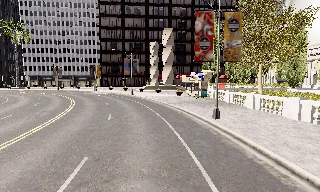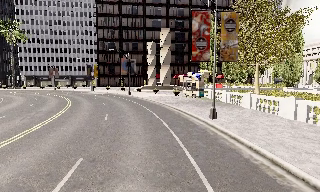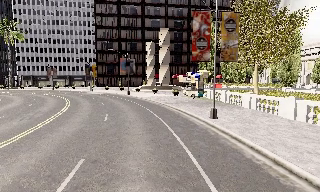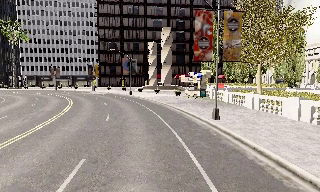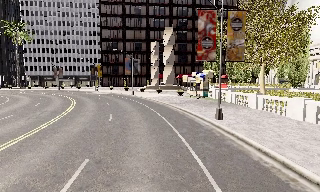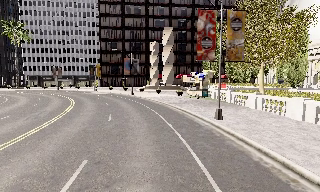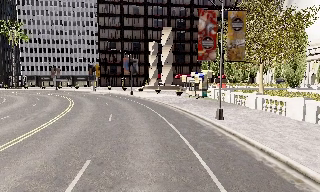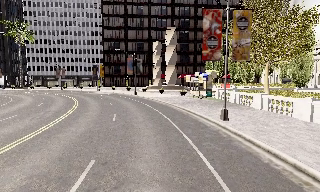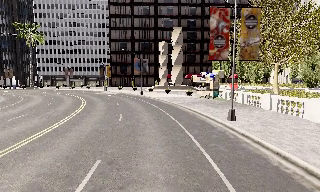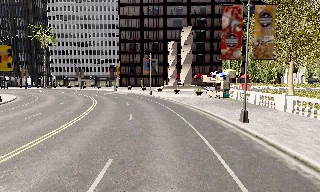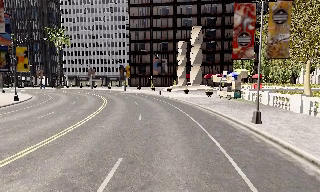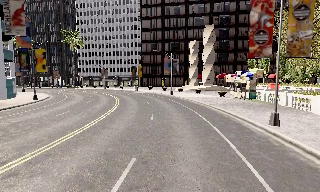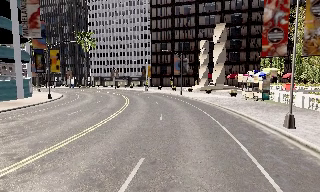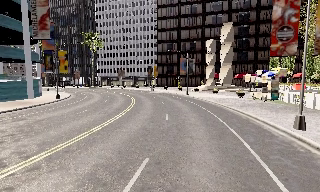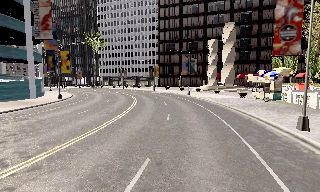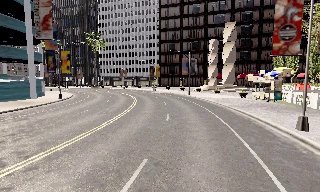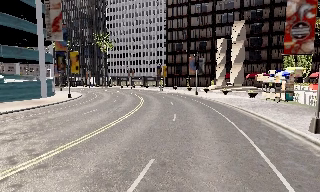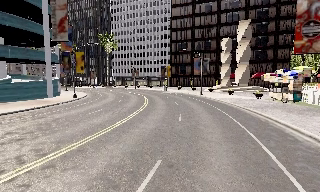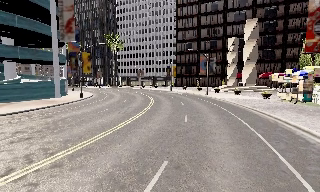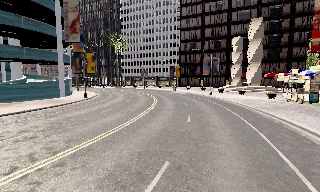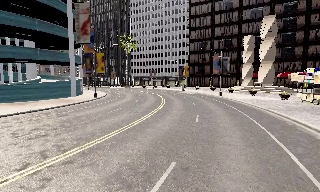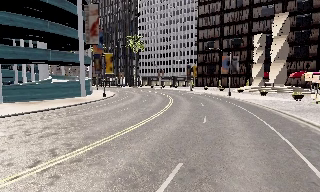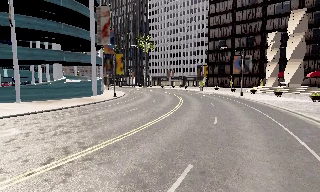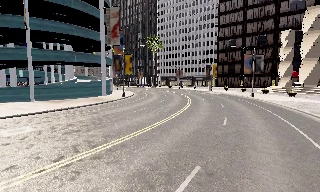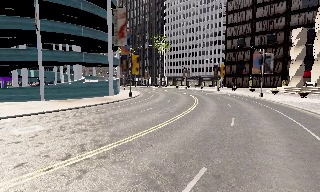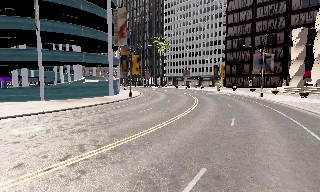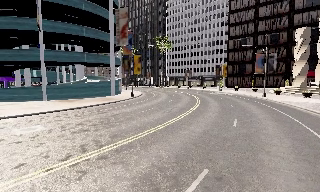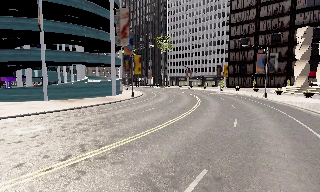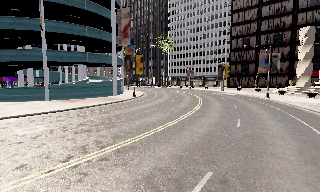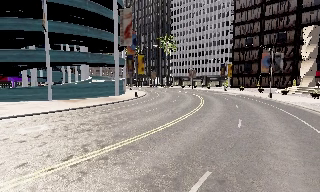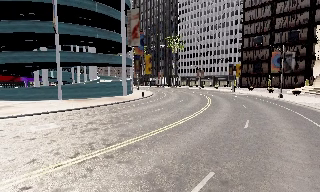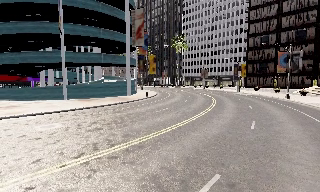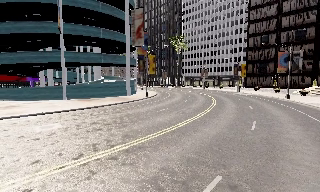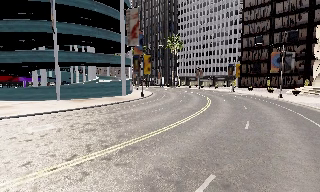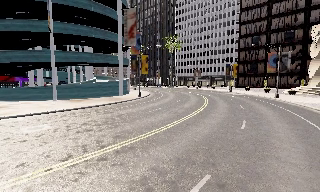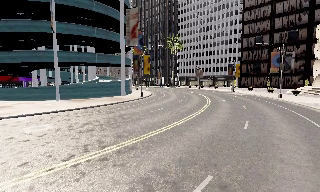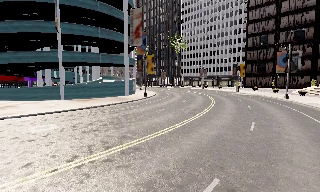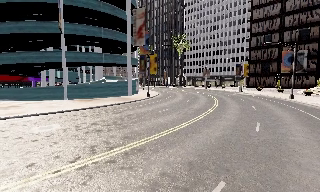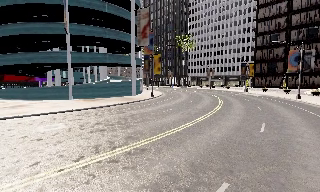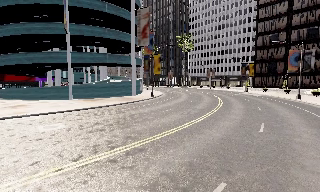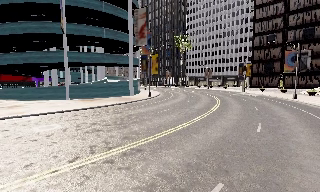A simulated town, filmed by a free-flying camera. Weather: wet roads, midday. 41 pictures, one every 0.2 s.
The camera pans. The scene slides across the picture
to the right.
The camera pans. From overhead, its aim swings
counterclockwise.
0.0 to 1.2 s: The camera shifts only a little, or ends up much as it began.
1.2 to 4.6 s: The scene slides to the right, as the camera pans about 40 degrees to its left. It travels forward, about 0.5 m.
4.6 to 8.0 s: The camera pans to its left, which is counterclockwise from overhead, by about 10 degrees. It travels forward, about 0.5 m, so what stands in front looms larger.
The film runs forward here.
